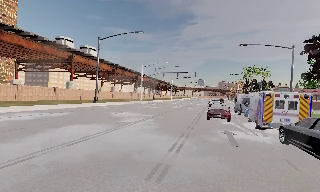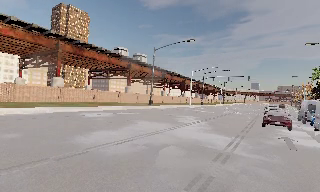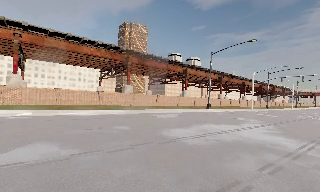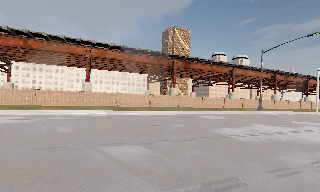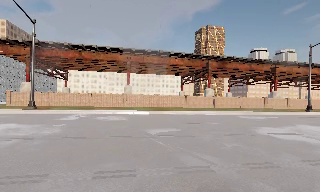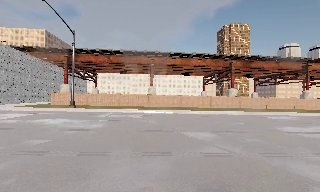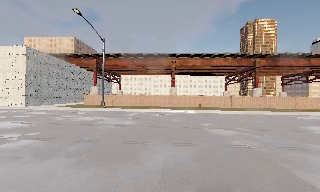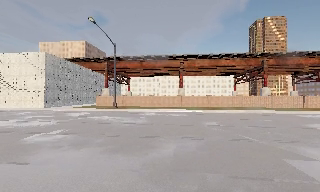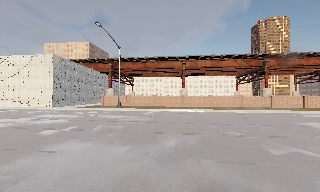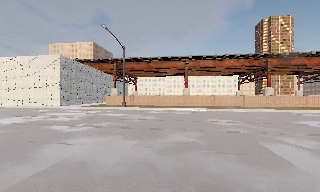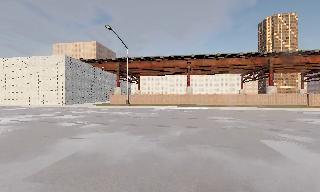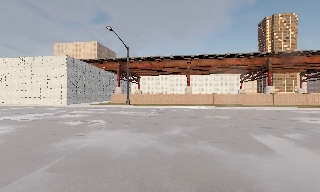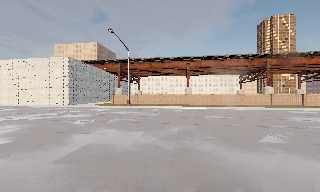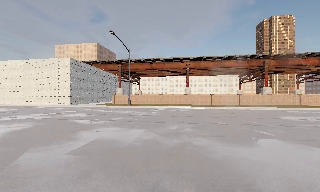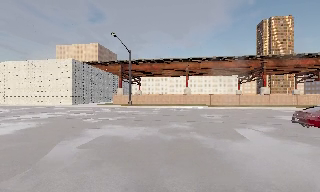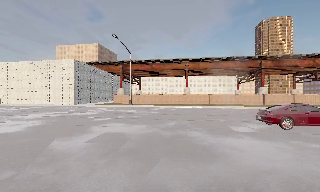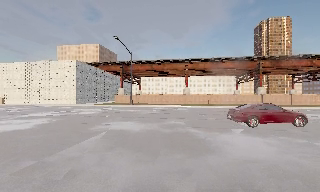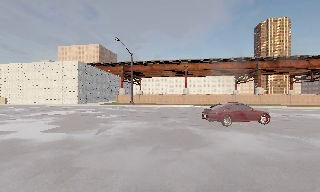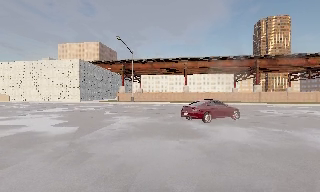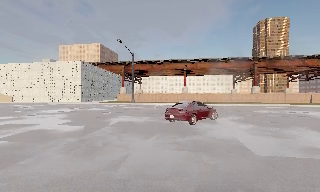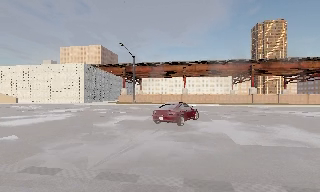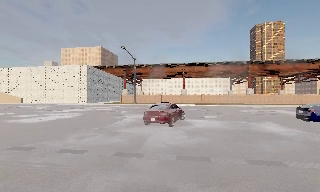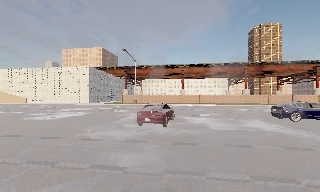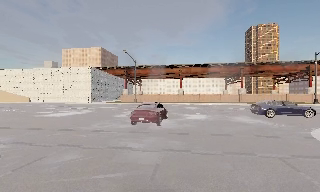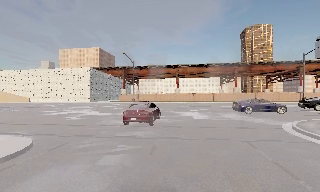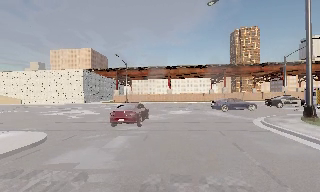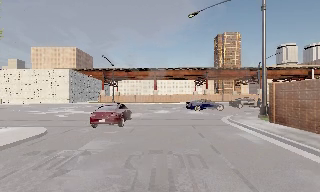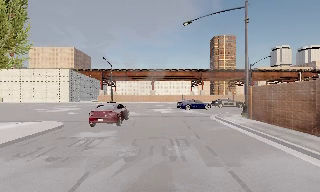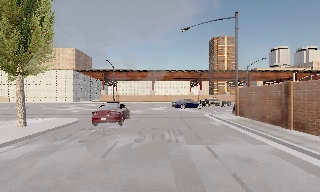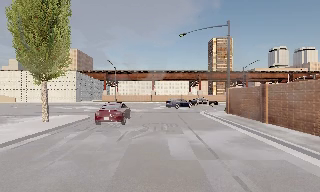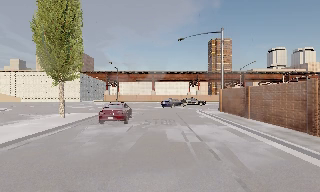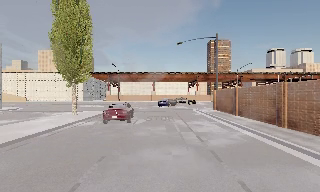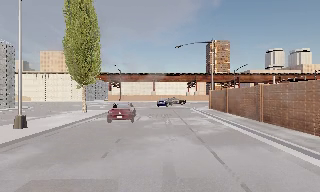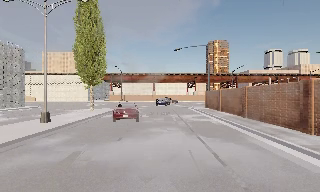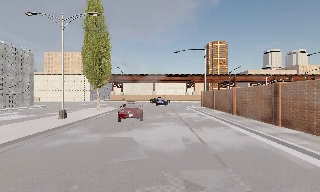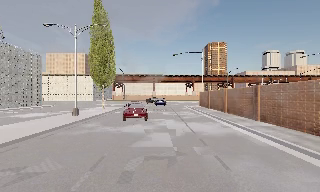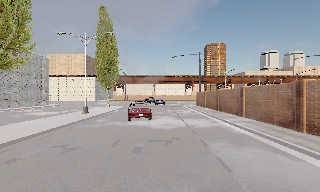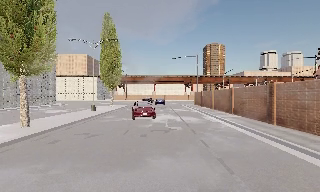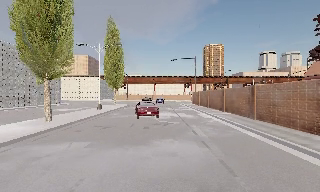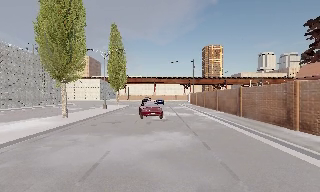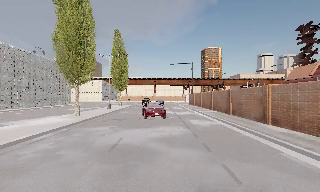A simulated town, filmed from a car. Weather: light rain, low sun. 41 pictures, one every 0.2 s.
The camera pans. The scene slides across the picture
to the right.
The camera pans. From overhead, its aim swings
counterclockwise.
0.0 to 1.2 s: The camera swings to its left by about 75 degrees, and the scene slides to the right. It travels backward and to its left, about 10 m.
1.2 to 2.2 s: The camera travels backward, about 3.5 m, so what stands in front gets smaller. It loses speed.
2.2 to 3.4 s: The camera travels backward, about 4 m, so what stands in front gets smaller.
3.4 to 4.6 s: The camera travels backward, about 7 m, so what stands in front gets smaller. It gains speed.
4.6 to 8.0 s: The camera travels backward, about 30 m, so what stands in front gets smaller.
The film runs backward here.
